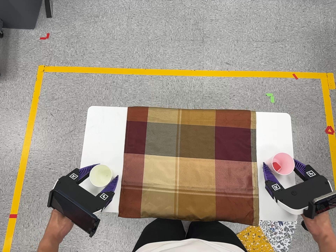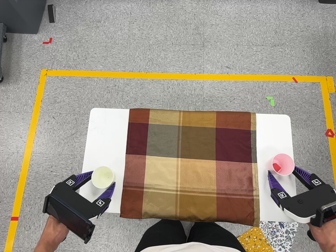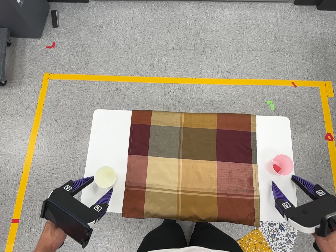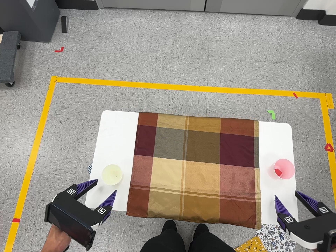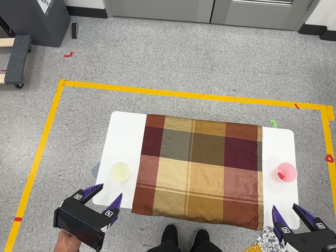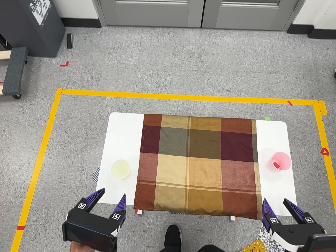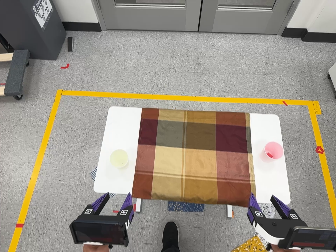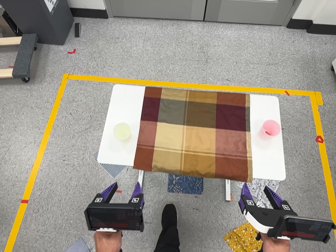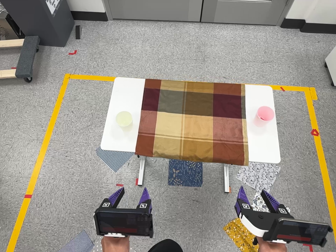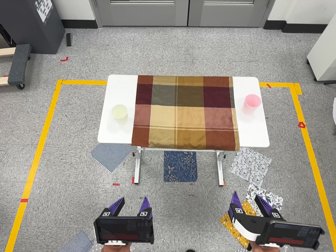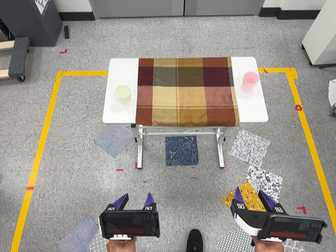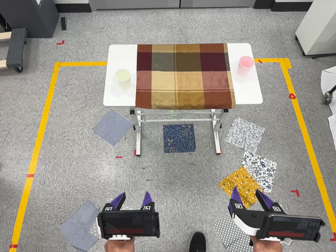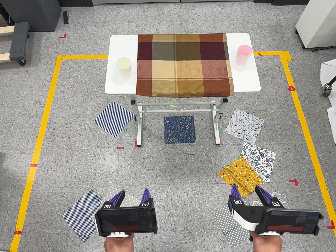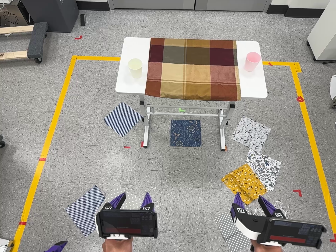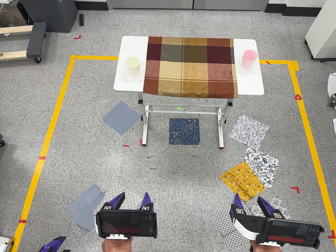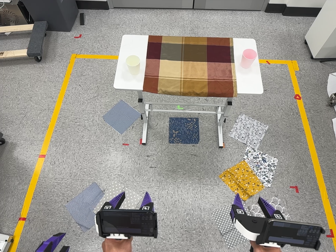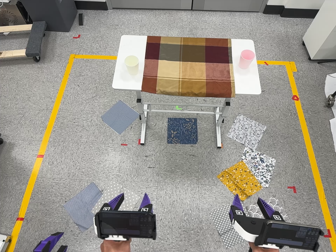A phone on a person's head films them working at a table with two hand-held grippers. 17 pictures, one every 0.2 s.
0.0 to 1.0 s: The camera travels toward the bottom of its view, backward and to its left, about 20 cm. Its aim tips toward the top of its view by about 10 degrees.
1.0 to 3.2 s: The camera travels toward the bottom of its view and backward, about 70 cm, so close, fixed things drift upward.
The film runs backward here.
